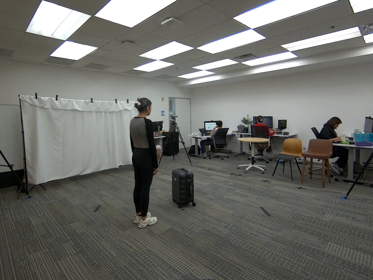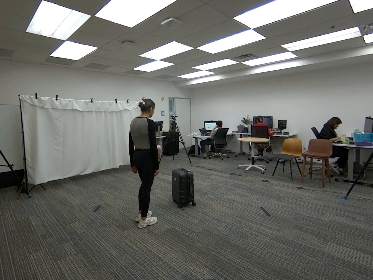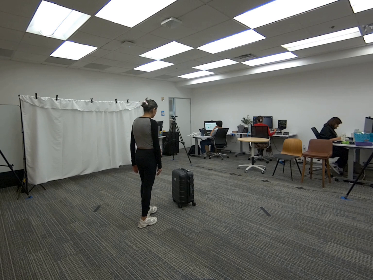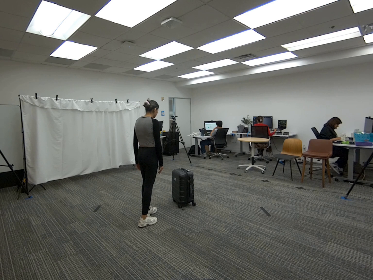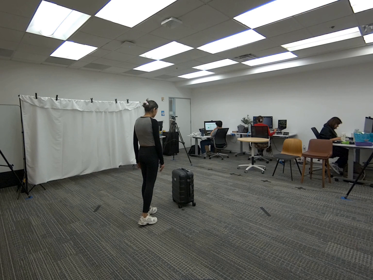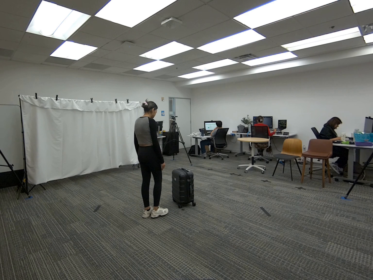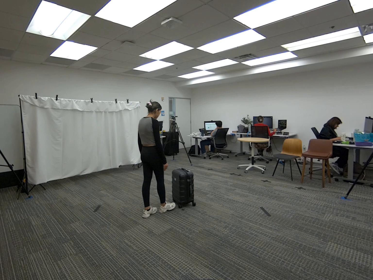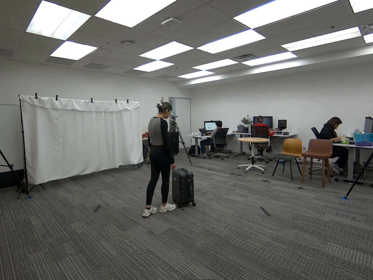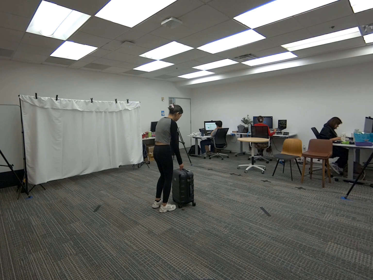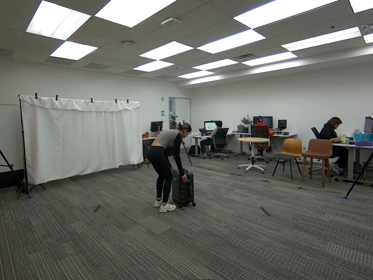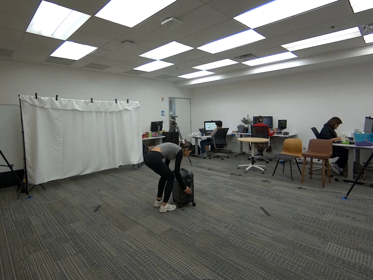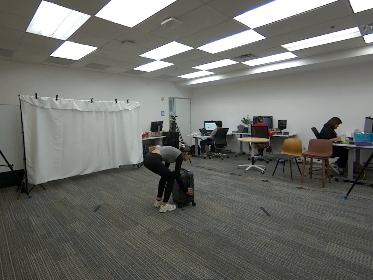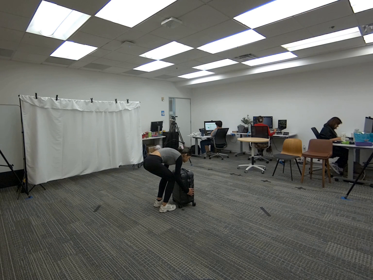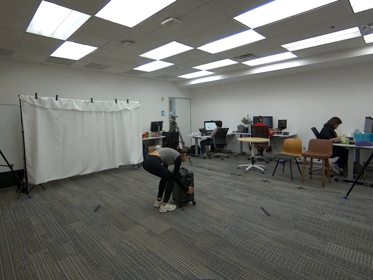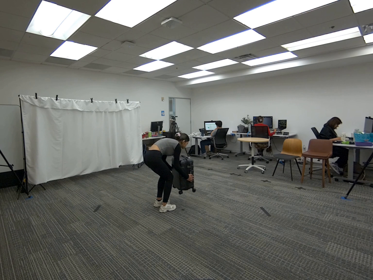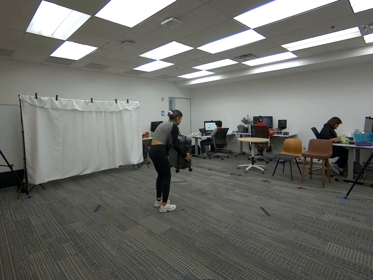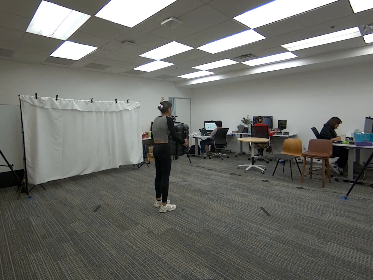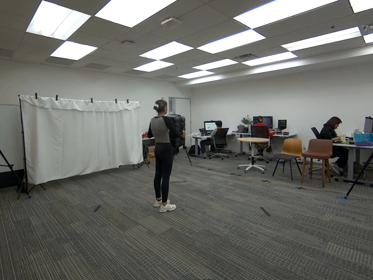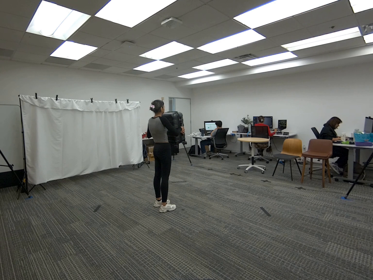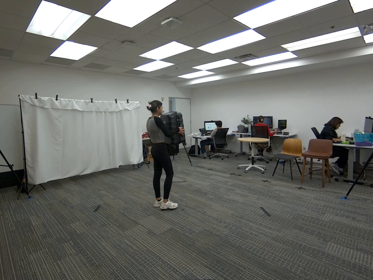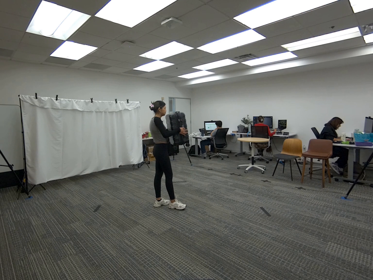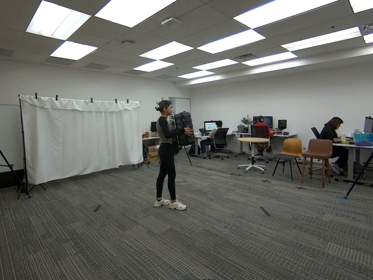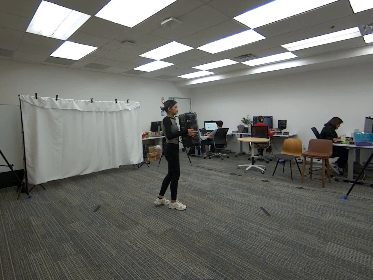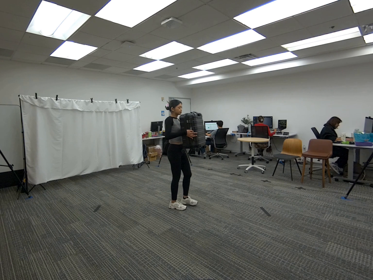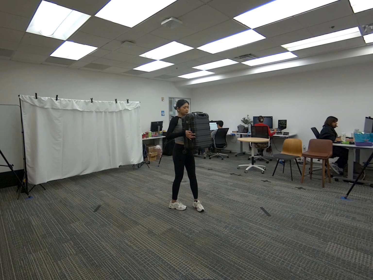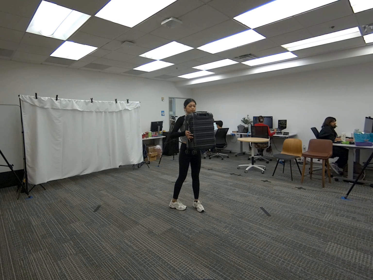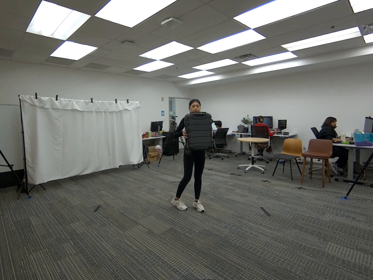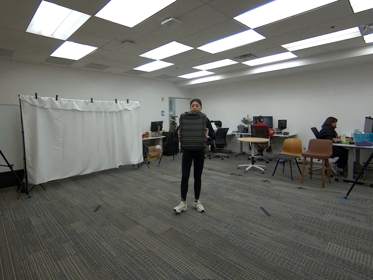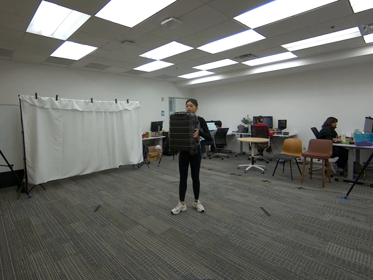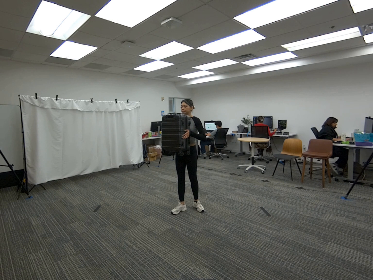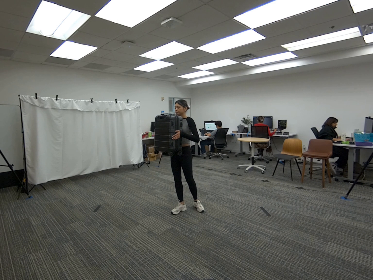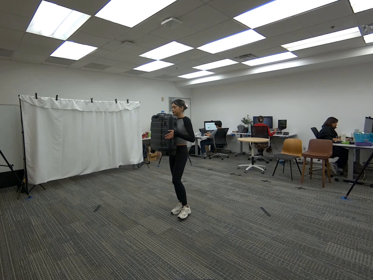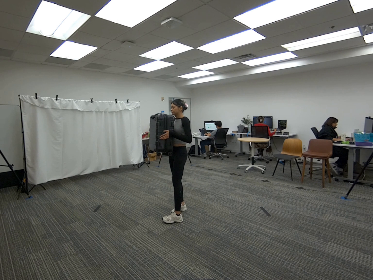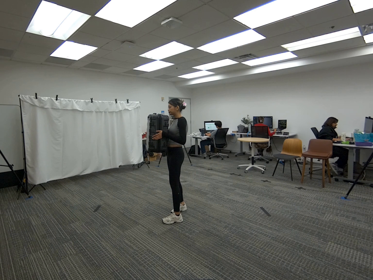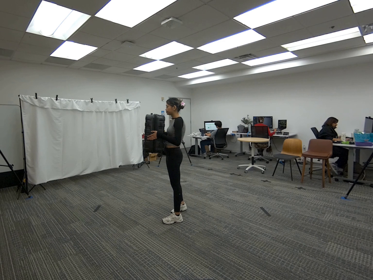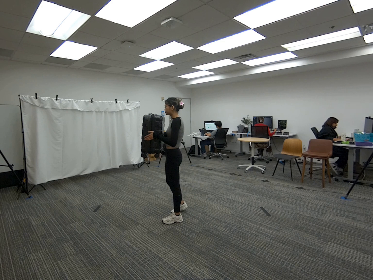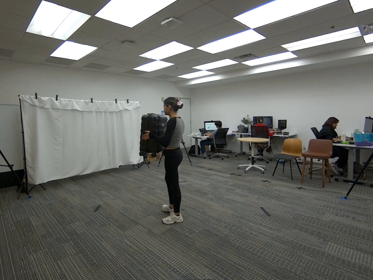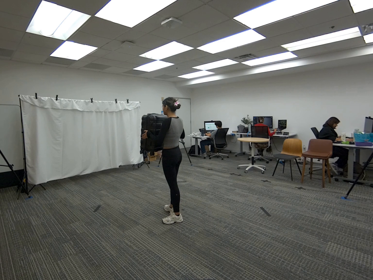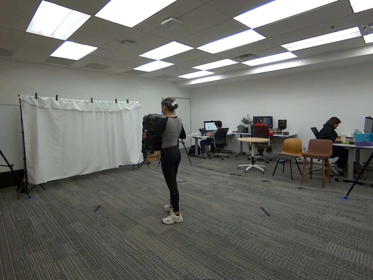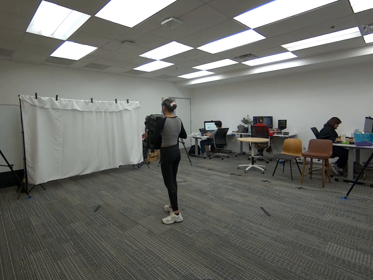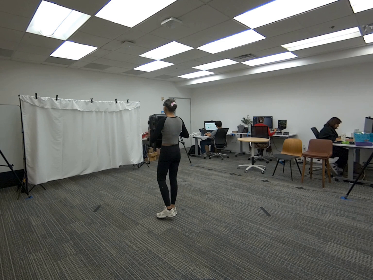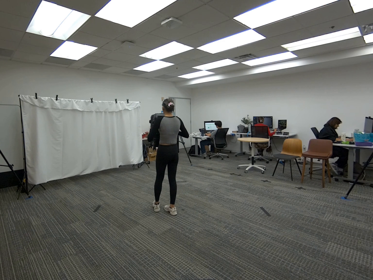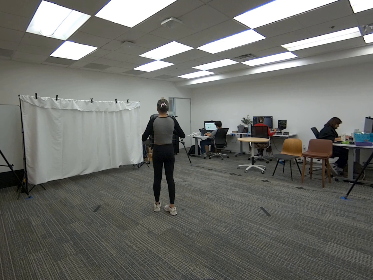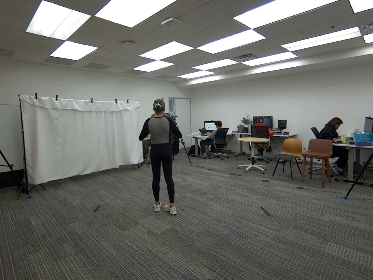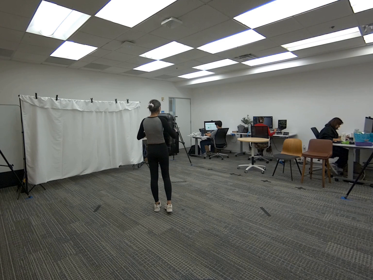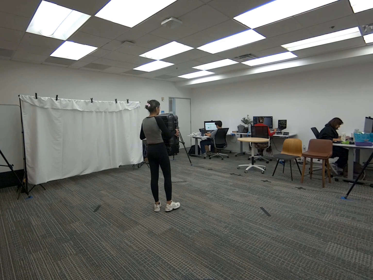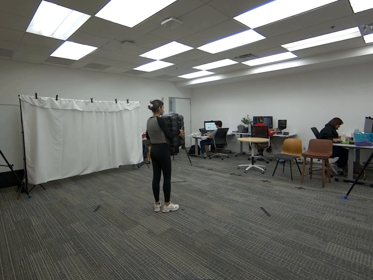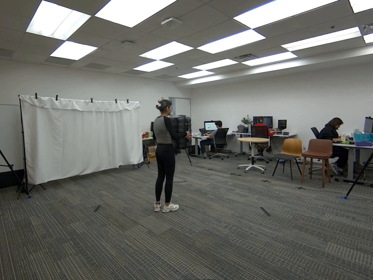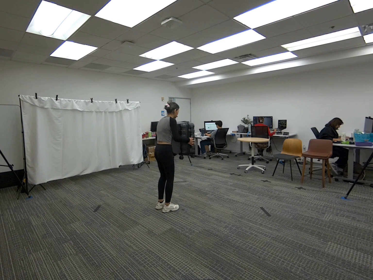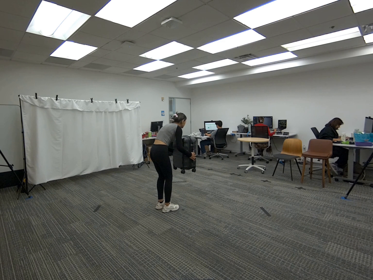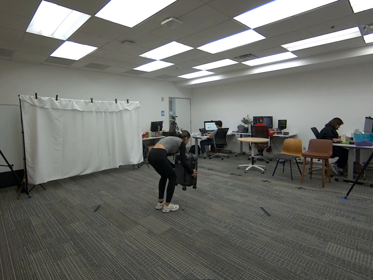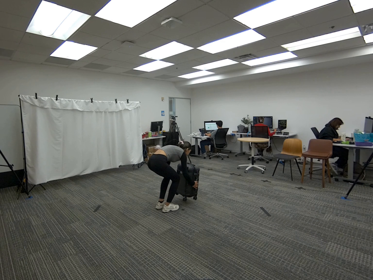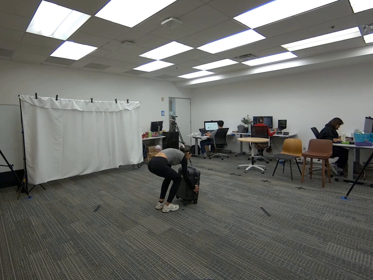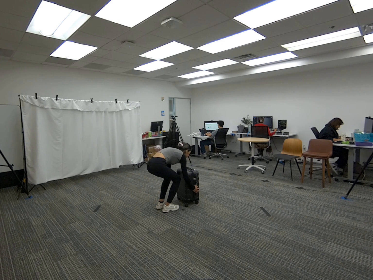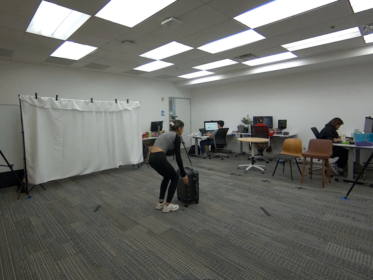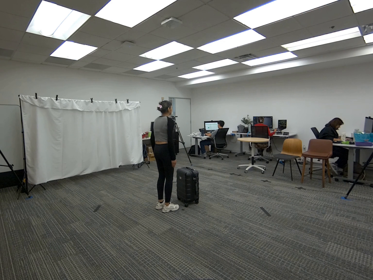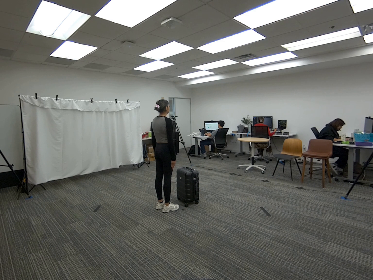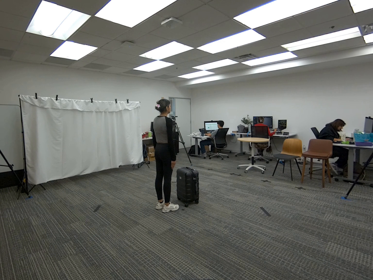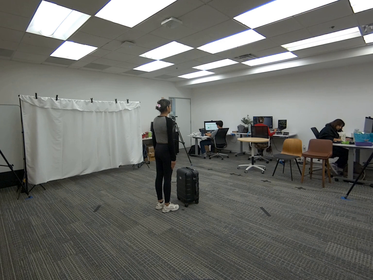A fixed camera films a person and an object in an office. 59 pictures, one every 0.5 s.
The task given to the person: Walk over to the luggage within the bounding area and using both hands pick up the luggage and proceed to rotate the luggage in midair so that all angles are visible by each cameras.
